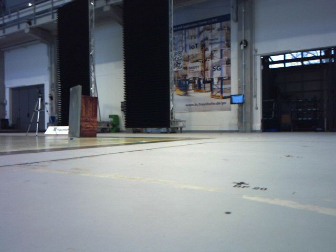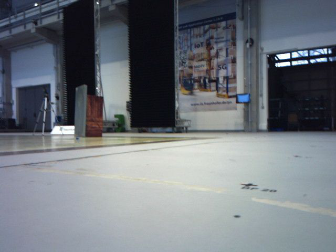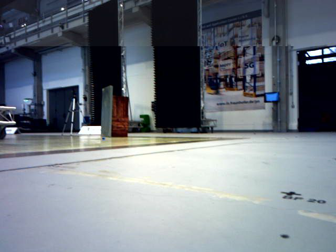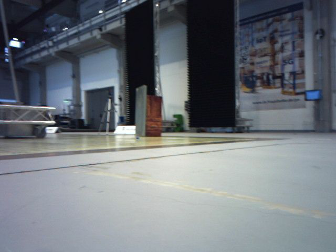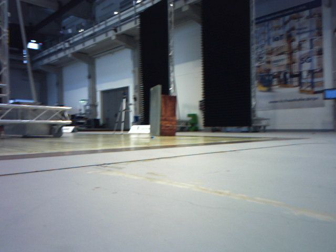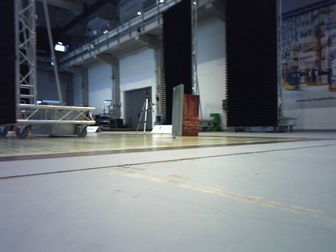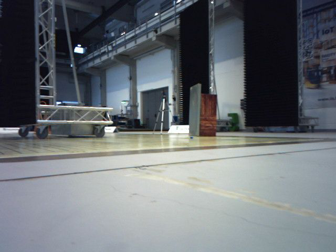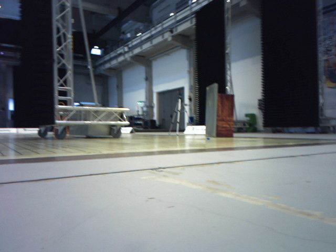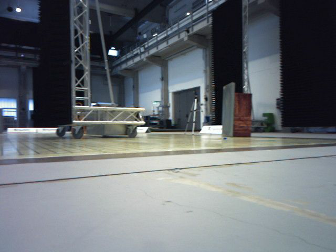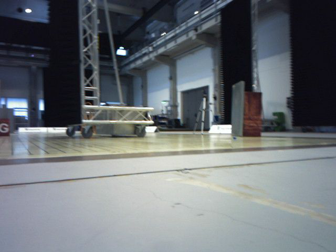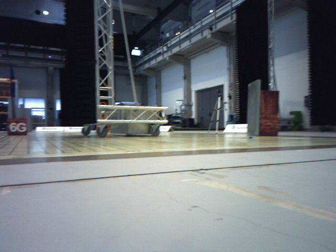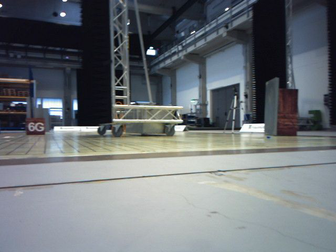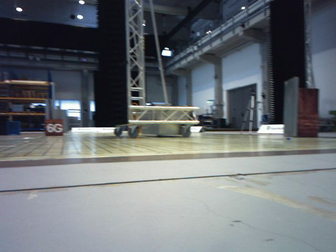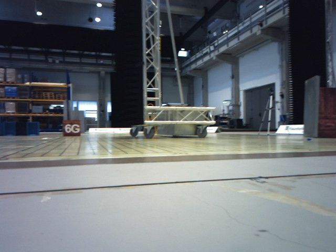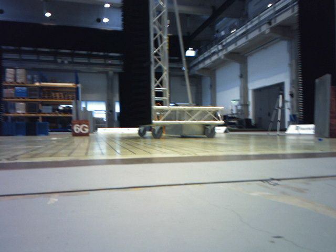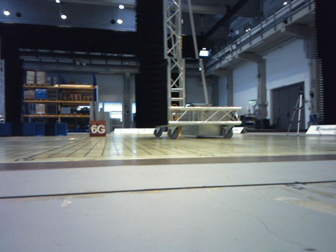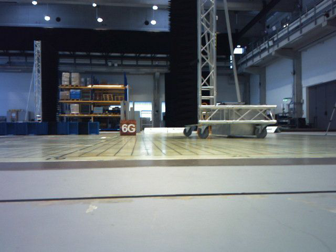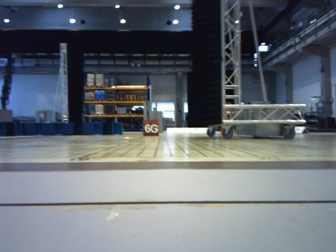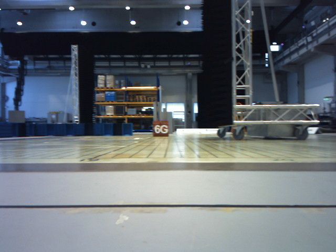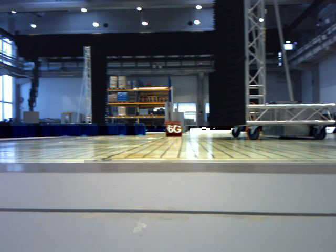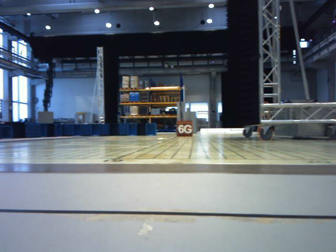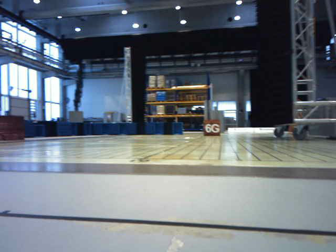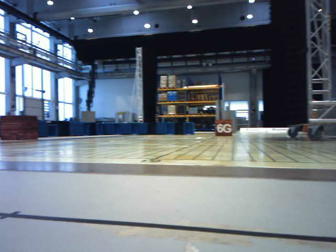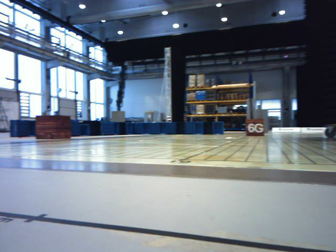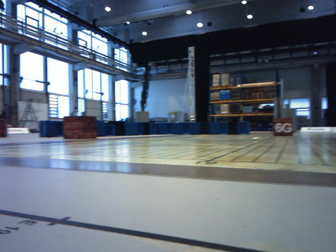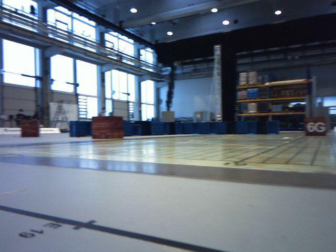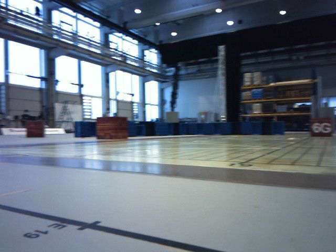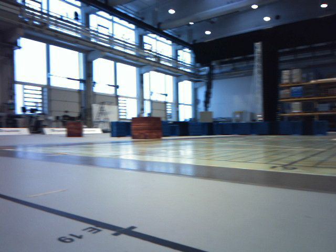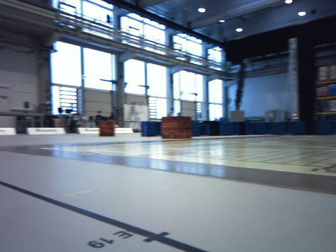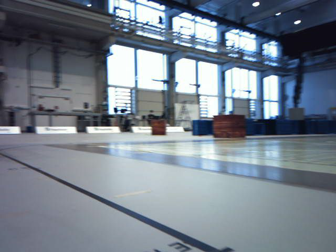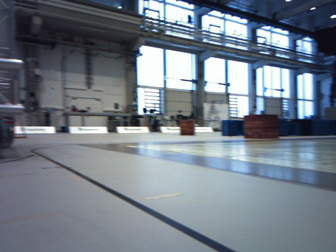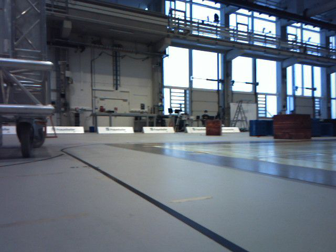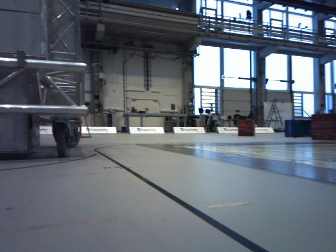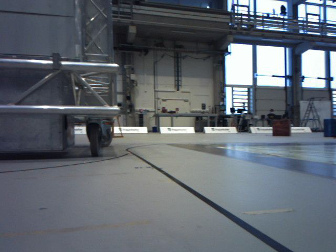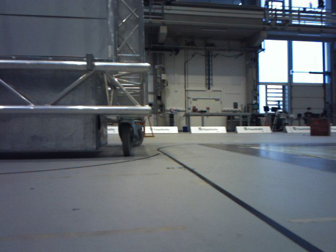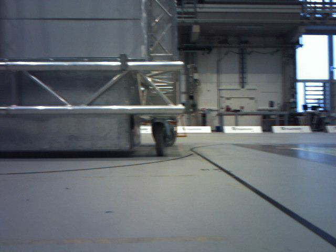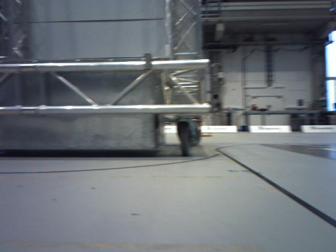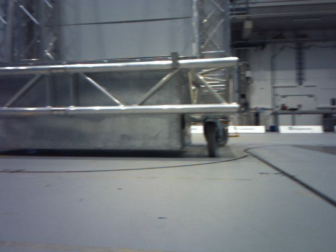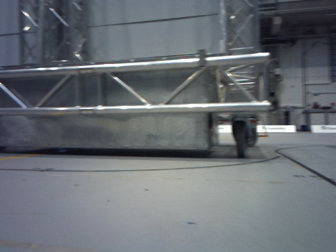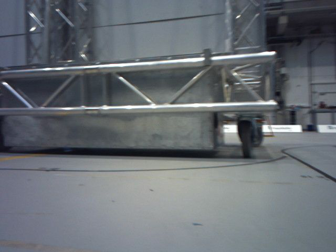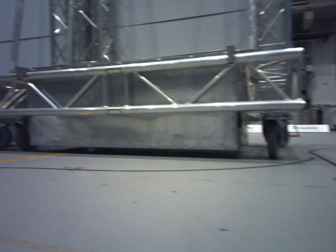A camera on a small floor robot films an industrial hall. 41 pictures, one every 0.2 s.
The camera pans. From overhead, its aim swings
counterclockwise.
The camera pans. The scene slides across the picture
to the right.
0.0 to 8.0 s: The camera swings to its left by about 175 degrees, and the scene slides to the right. It travels forward, about 1.4 m.
The film runs forward here.
